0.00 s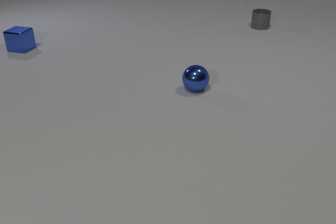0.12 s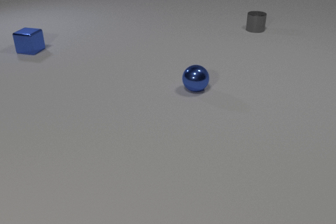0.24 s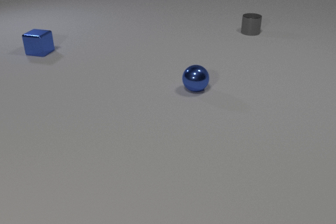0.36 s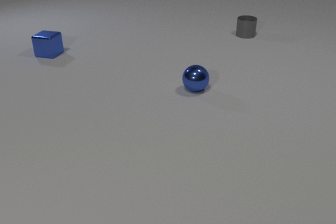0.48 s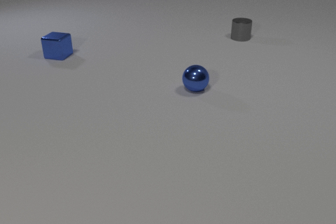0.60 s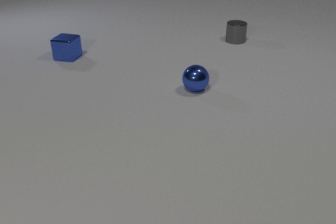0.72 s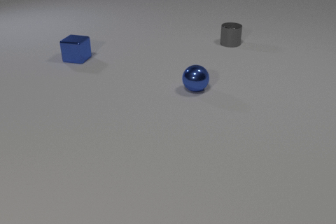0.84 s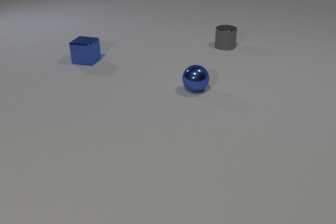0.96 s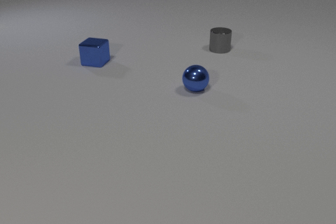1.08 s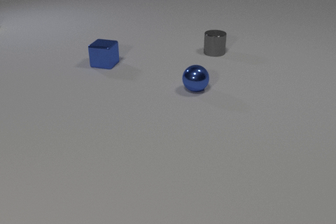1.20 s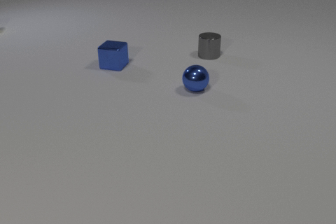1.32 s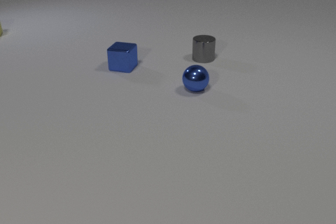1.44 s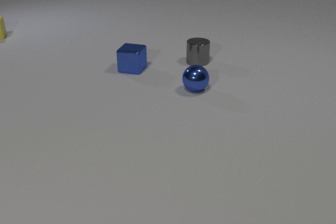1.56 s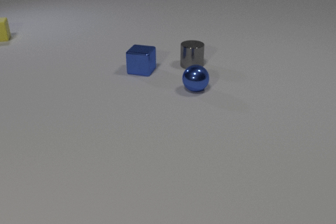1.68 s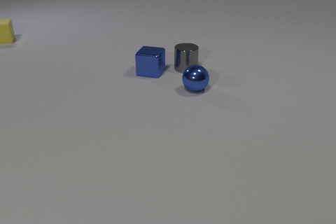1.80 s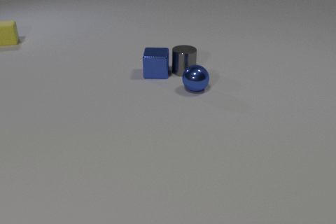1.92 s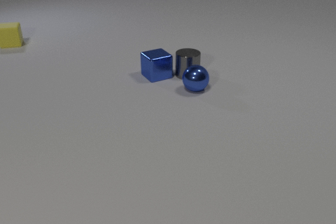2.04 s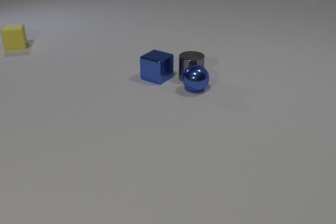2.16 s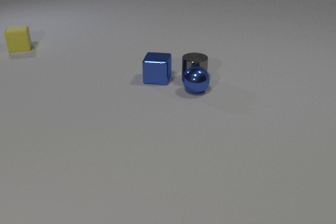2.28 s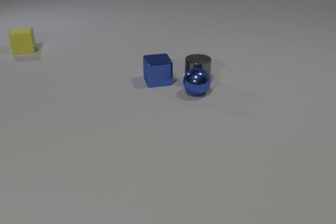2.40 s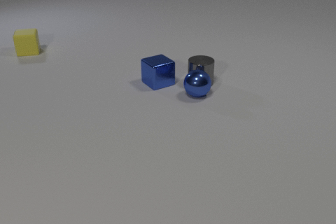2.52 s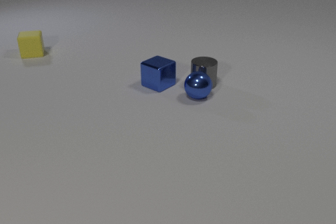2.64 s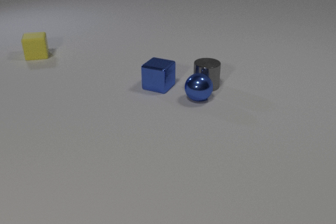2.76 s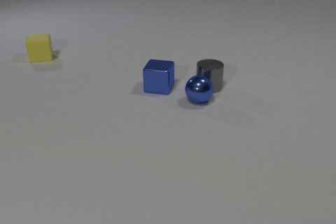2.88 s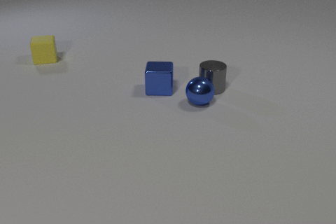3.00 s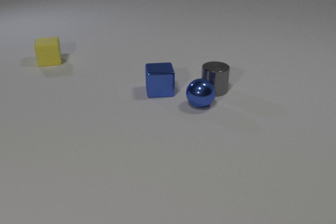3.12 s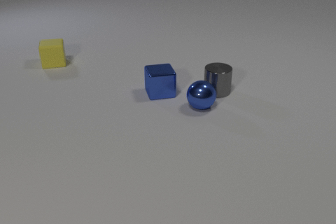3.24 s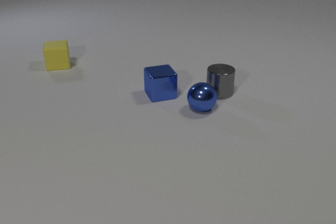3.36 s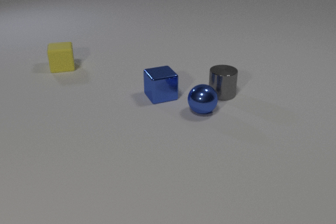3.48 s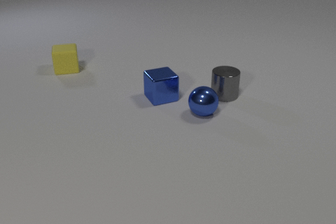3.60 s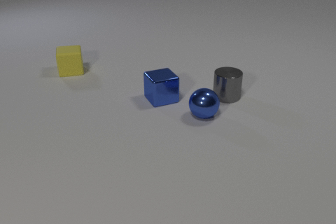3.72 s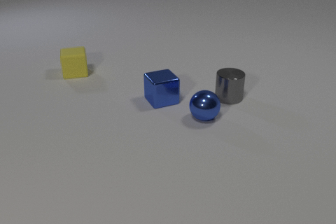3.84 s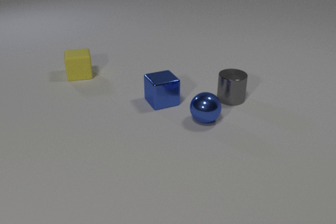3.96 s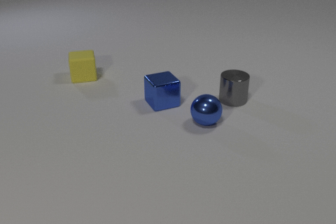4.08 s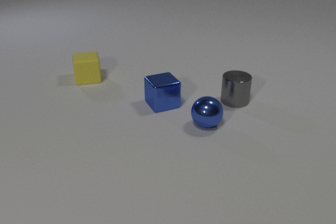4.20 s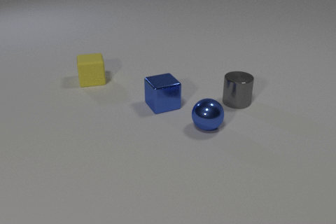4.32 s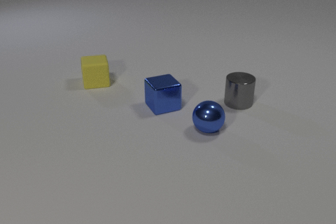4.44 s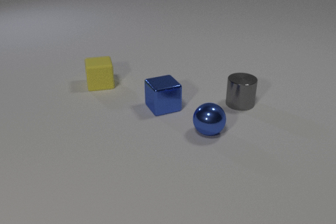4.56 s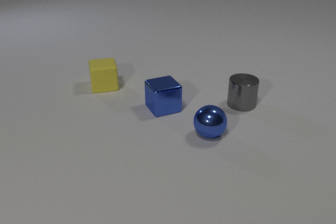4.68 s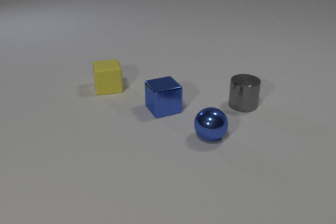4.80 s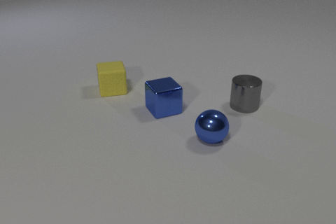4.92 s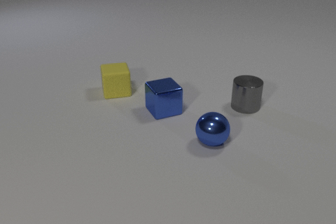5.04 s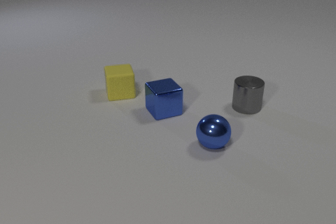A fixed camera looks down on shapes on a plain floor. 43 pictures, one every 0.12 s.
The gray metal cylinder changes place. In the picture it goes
toward the camera.
The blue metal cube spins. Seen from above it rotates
counterclockwise.
0.00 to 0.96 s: The blue metal cube slides to the right and toward the camera. The gray metal cylinder slides toward the camera and to the left.
0.96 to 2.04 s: The blue metal cube slides to the right and toward the camera, spins so that its near face slides to the right, counterclockwise seen from above. The gray metal cylinder slides toward the camera. The yellow rubber cube comes in at the left edge, slides toward the camera and to the right. The blue metal cube and the gray metal cylinder collide. The gray metal cylinder and the blue metal sphere collide.
2.04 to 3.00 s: The blue metal cube slides toward the camera, spins so that its near face slides to the right, counterclockwise seen from above. The gray metal cylinder slides toward the camera and to the right. The blue metal sphere rolls toward the camera. The yellow rubber cube slides toward the camera and to the right.
3.00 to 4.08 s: The blue metal cube slides toward the camera. The gray metal cylinder slides to the right and toward the camera. The blue metal sphere rolls toward the camera. The yellow rubber cube slides toward the camera and to the right.
4.08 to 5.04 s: The blue metal cube slides toward the camera. The gray metal cylinder slides to the right and toward the camera. The blue metal sphere rolls toward the camera. The yellow rubber cube slides toward the camera and to the right.
How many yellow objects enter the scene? 1.
What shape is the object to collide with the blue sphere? cylinder.
What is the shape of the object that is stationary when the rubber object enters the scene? sphere.
